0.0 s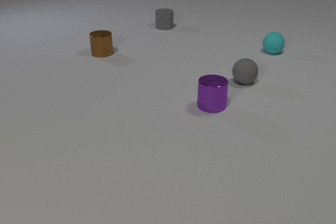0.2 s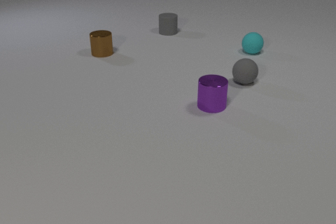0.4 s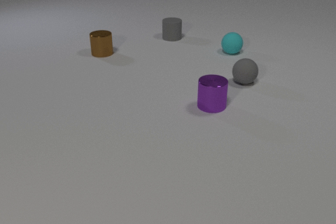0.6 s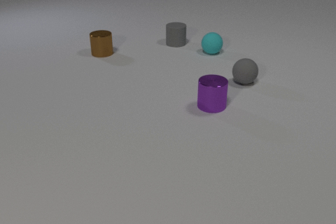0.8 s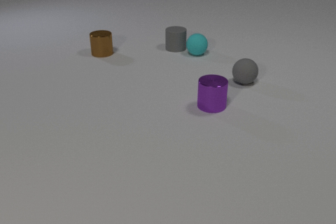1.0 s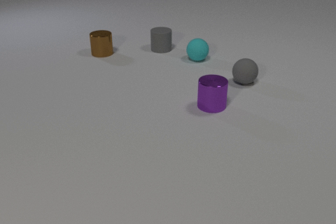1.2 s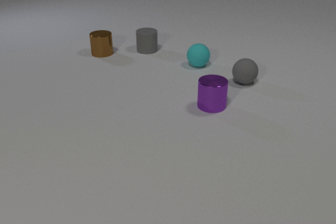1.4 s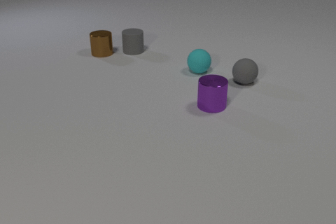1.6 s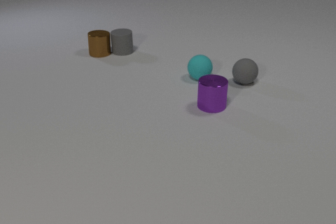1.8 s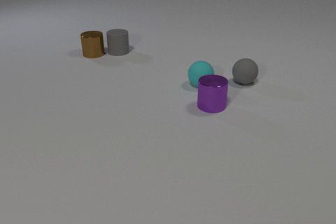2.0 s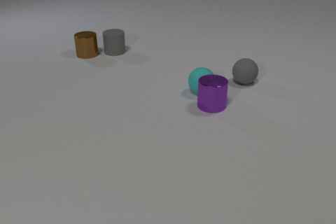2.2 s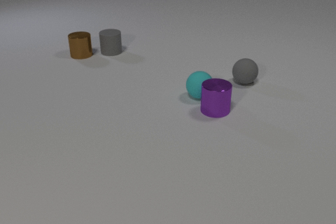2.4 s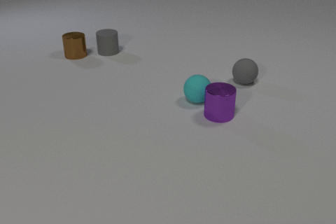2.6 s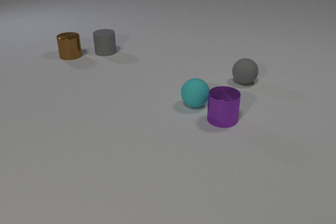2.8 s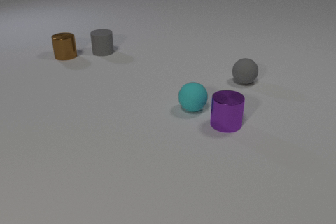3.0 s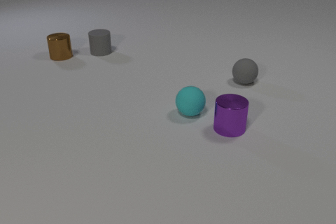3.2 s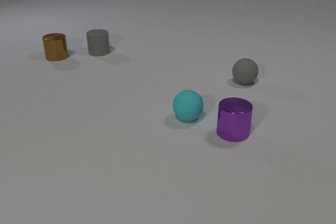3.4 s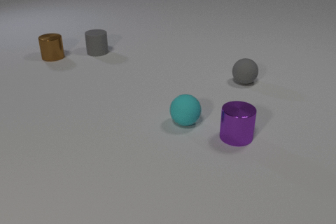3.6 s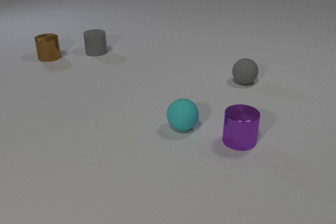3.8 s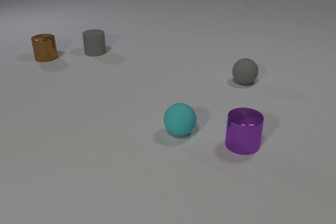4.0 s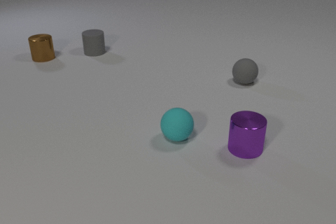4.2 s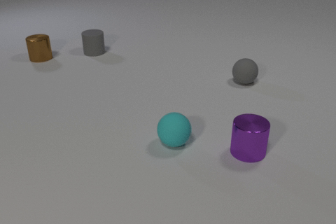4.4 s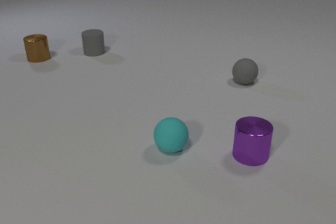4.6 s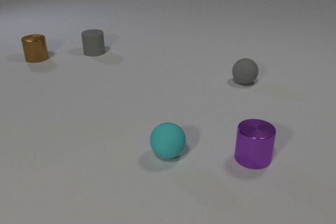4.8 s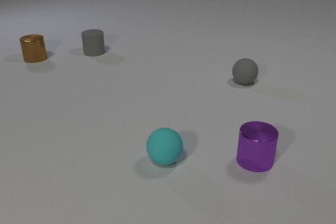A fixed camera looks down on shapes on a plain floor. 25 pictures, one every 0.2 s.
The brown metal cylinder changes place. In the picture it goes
to the left.
The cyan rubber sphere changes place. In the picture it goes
toward the camera.
0.0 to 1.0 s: The gray rubber cylinder slides toward the camera. The cyan rubber sphere rolls to the left and toward the camera. The gray rubber cylinder and the cyan rubber sphere collide.
1.0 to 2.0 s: The gray rubber cylinder slides to the left. The cyan rubber sphere rolls toward the camera. The brown metal cylinder slides to the left. The gray rubber cylinder and the brown metal cylinder collide. The cyan rubber sphere and the purple metal cylinder collide.
2.0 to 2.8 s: The gray rubber cylinder slides to the left. The cyan rubber sphere rolls toward the camera. The brown metal cylinder slides to the left. The purple metal cylinder slides toward the camera and to the right.
2.8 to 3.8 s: The gray rubber cylinder slides to the left. The cyan rubber sphere rolls toward the camera. The brown metal cylinder slides to the left. The purple metal cylinder slides toward the camera and to the right.
3.8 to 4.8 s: The cyan rubber sphere rolls toward the camera. The brown metal cylinder slides to the left. The purple metal cylinder slides toward the camera and to the right.
How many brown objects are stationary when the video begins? 1.
What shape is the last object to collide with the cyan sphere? cylinder.
What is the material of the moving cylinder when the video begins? rubber.
